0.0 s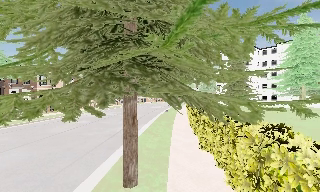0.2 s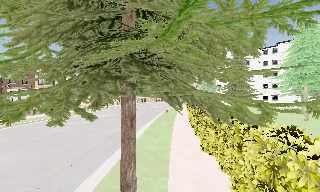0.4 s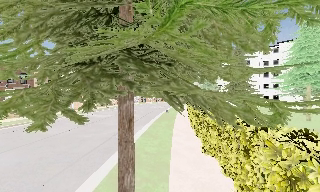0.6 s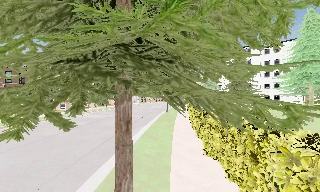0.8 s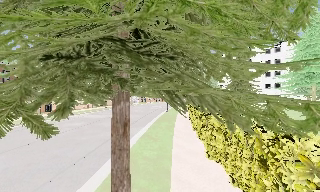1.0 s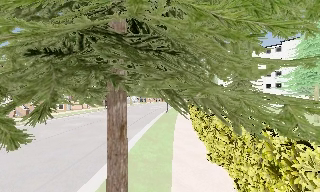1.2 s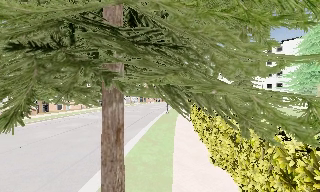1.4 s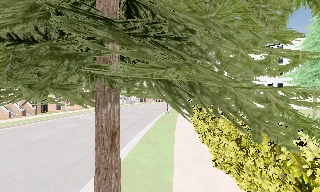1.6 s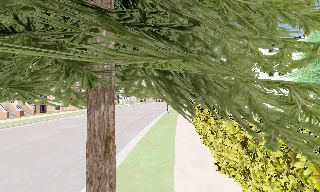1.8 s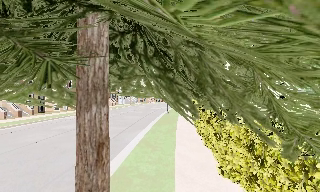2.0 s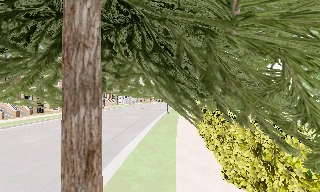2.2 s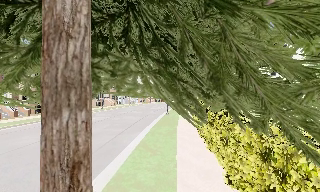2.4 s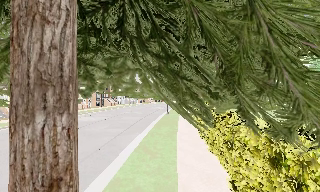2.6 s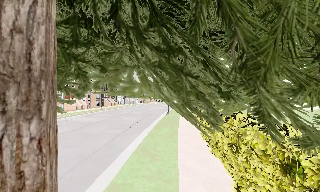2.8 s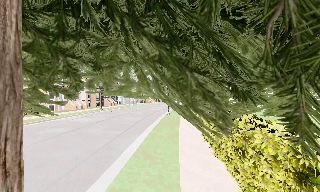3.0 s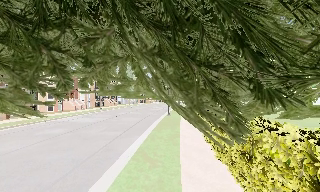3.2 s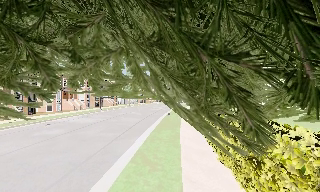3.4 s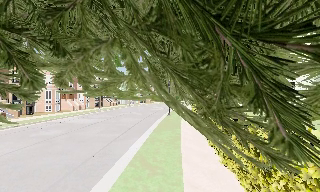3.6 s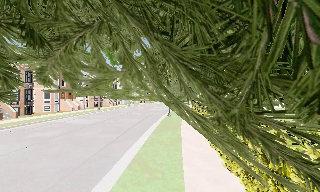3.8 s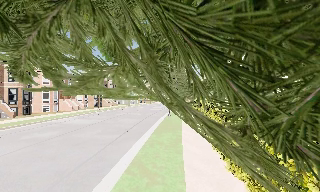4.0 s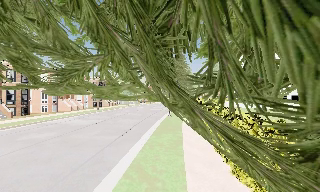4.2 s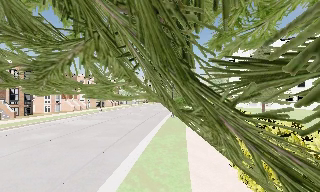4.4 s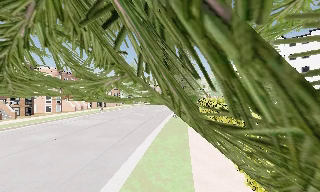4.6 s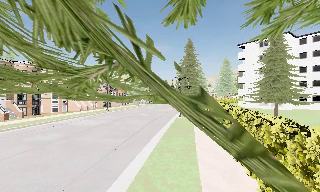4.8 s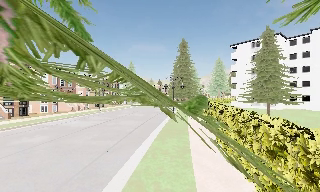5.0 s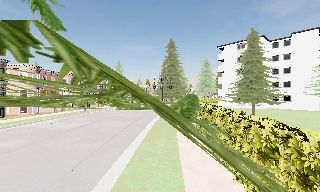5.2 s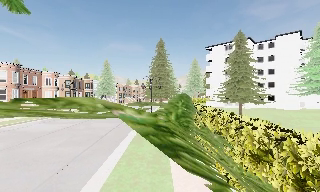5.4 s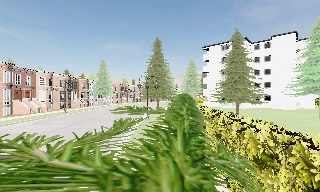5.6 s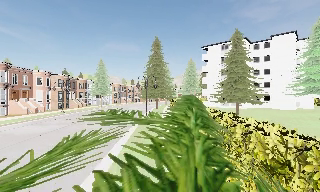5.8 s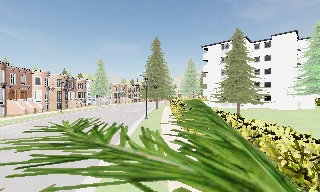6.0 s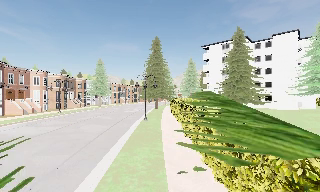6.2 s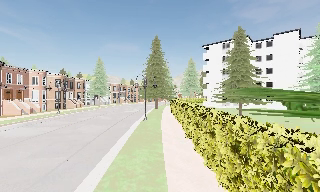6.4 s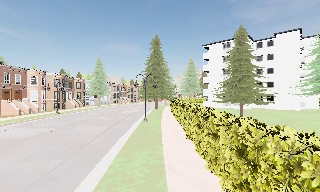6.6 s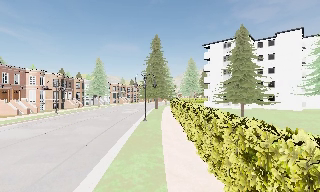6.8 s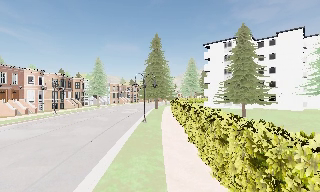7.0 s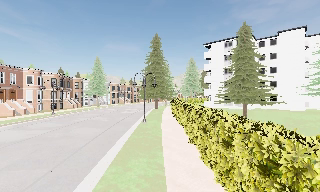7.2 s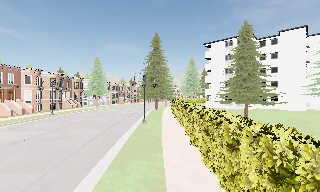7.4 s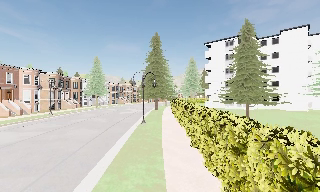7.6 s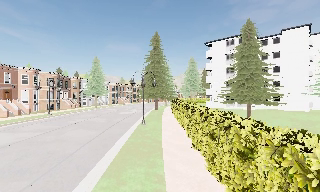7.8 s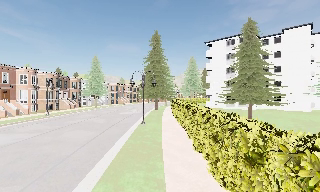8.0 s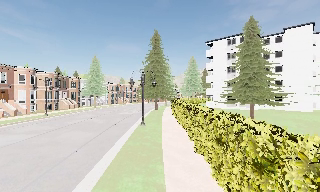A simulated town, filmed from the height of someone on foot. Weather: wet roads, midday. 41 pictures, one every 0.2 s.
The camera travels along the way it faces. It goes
forward.
0.0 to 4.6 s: The camera travels forward, about 6 m, so what stands in front looms larger.
4.6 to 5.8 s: The camera swings to its right by about 10 degrees, and the scene slides to the left. It travels forward, about 1.5 m, so what stands in front looms larger.
5.8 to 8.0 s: The camera travels forward, about 3 m, so what stands in front looms larger.
The film runs forward here.
